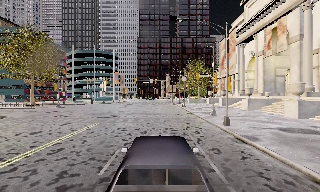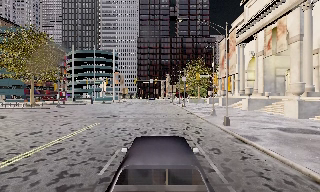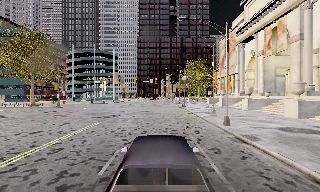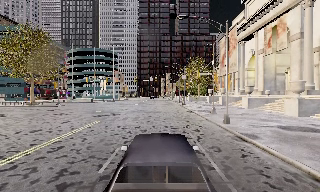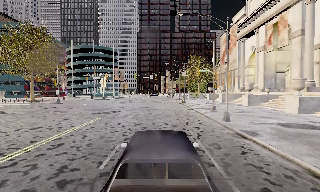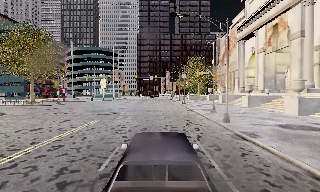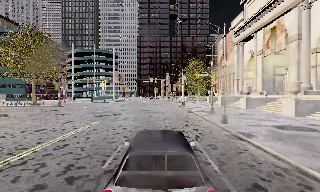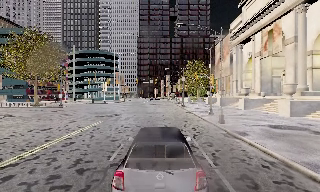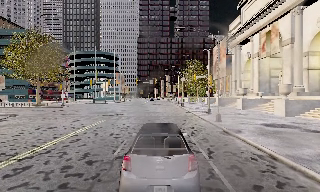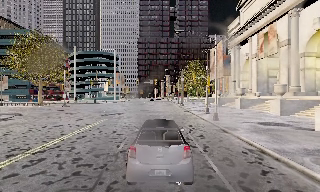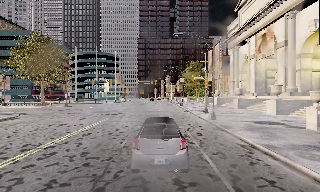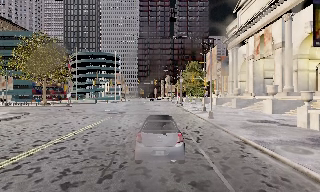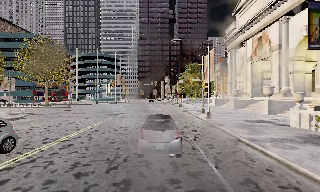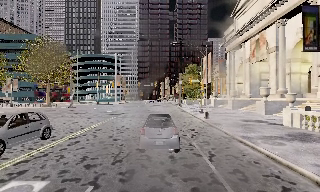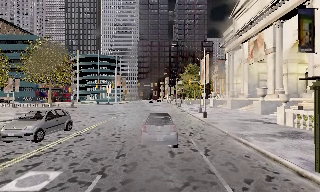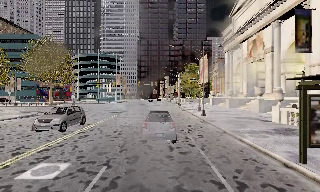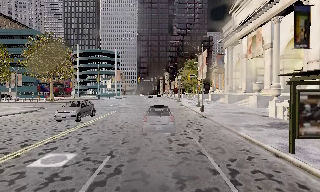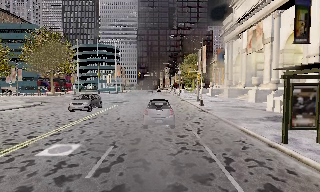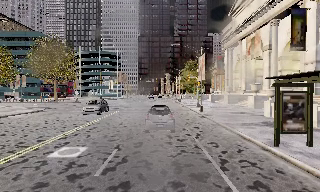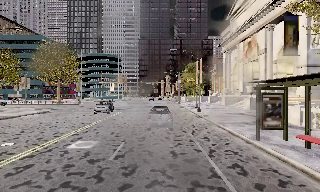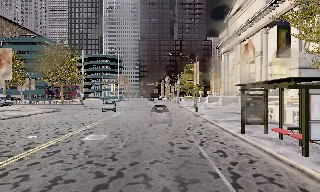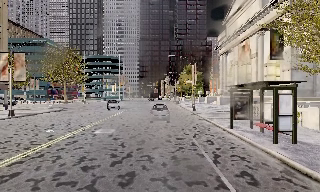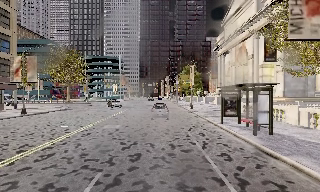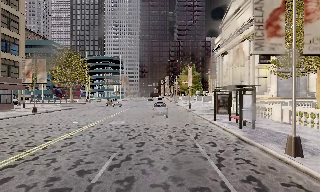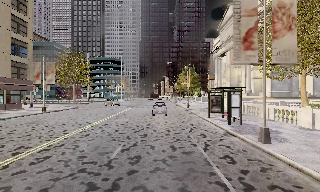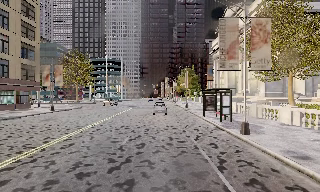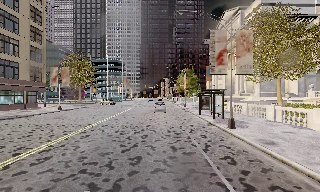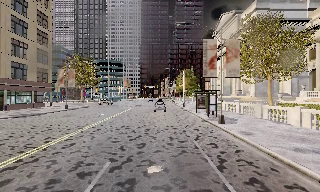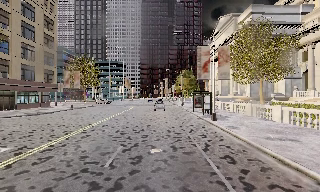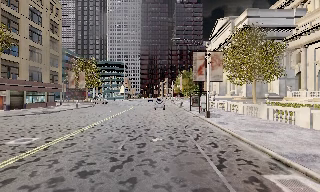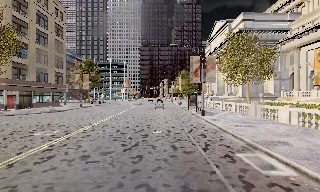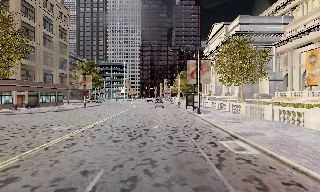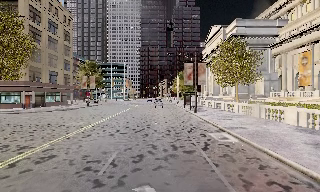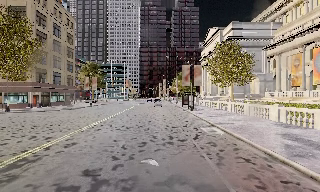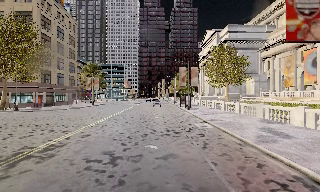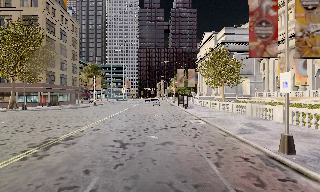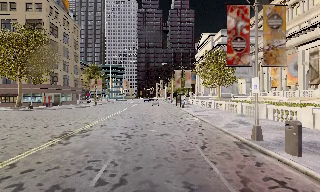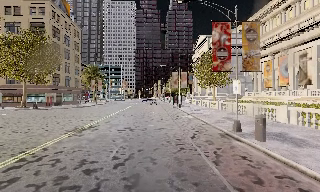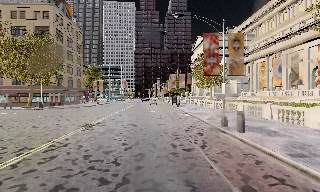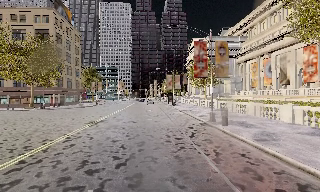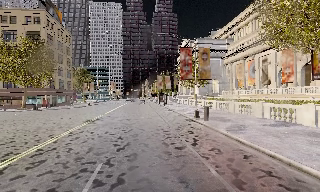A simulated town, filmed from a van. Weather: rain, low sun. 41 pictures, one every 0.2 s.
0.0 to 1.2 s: The camera shifts only a little, or ends up much as it began.
1.2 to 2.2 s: The camera travels backward, about 3 m, so what stands in front gets smaller.
2.2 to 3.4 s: The camera travels backward, about 3 m, so what stands in front gets smaller. It loses speed.
3.4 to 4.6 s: The camera travels backward, about 8 m, so what stands in front gets smaller. It gains speed.
4.6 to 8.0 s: The camera travels backward, about 30 m, so what stands in front gets smaller.
The film runs backward here.
